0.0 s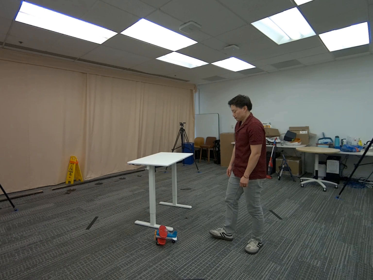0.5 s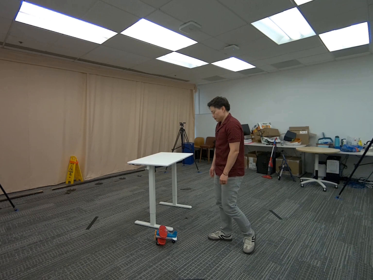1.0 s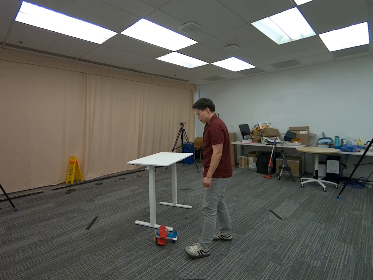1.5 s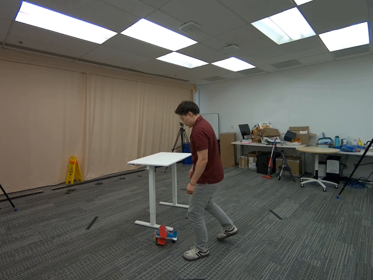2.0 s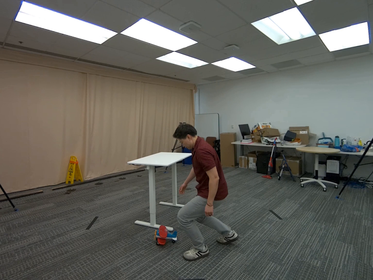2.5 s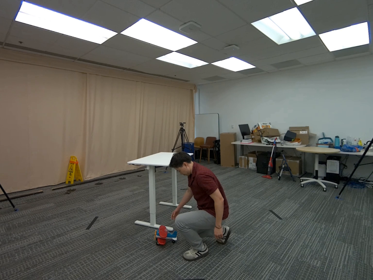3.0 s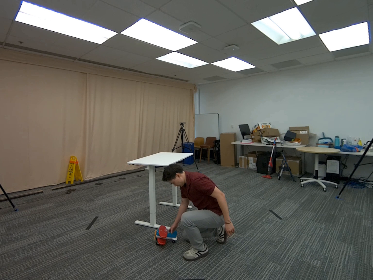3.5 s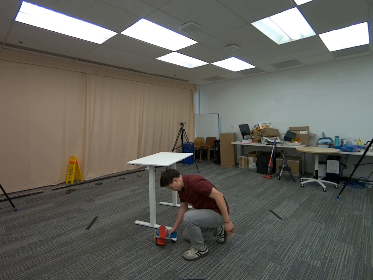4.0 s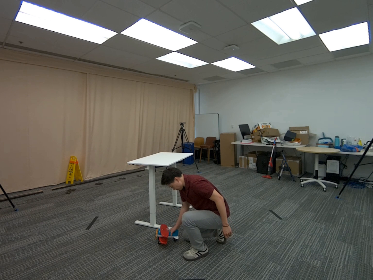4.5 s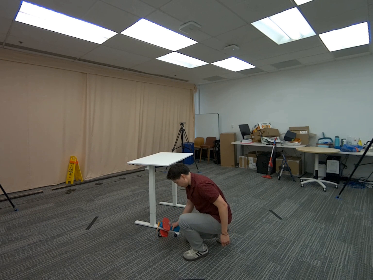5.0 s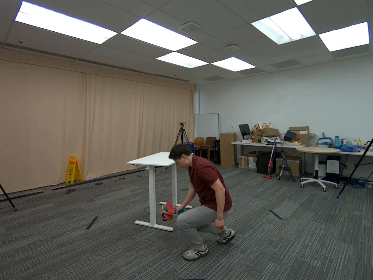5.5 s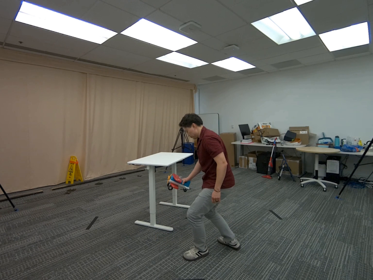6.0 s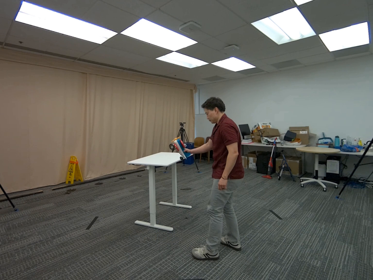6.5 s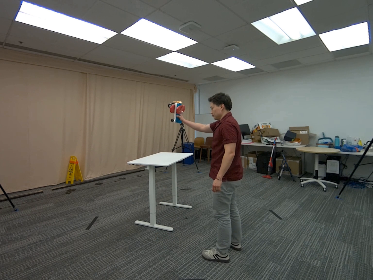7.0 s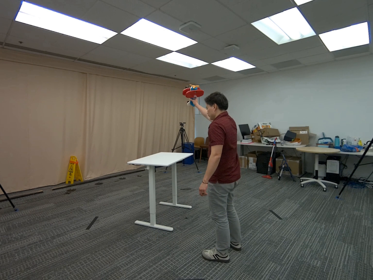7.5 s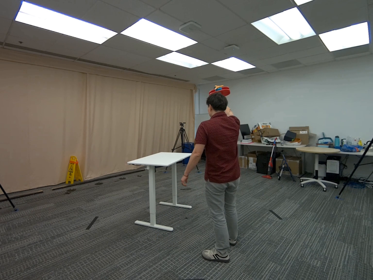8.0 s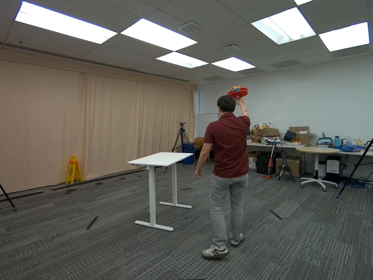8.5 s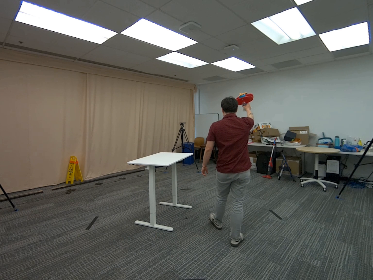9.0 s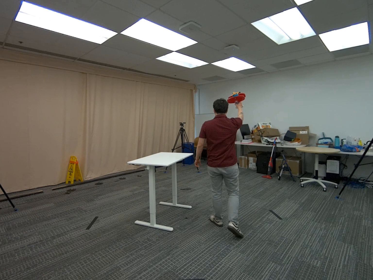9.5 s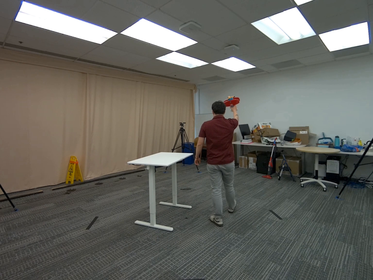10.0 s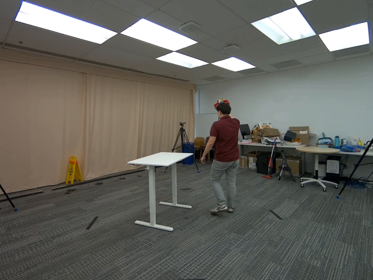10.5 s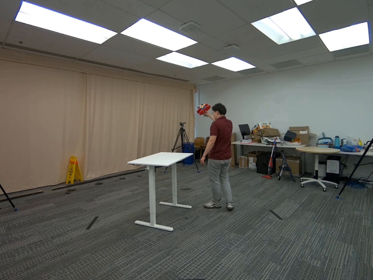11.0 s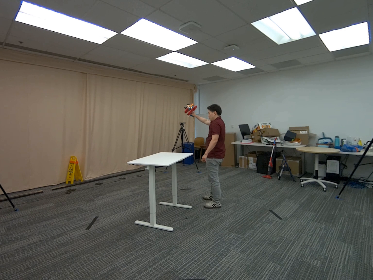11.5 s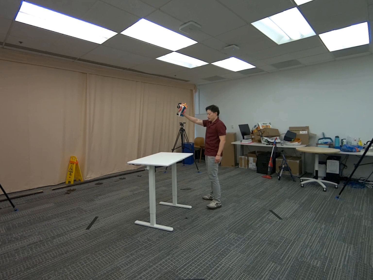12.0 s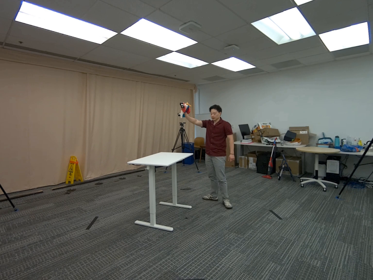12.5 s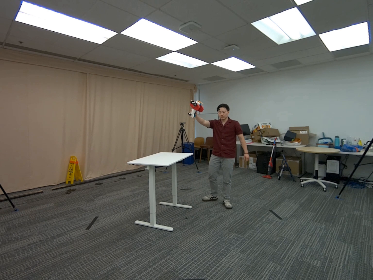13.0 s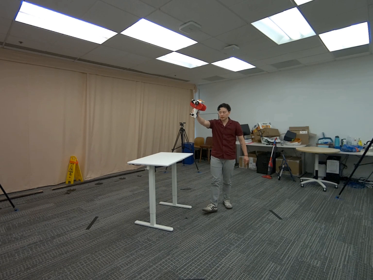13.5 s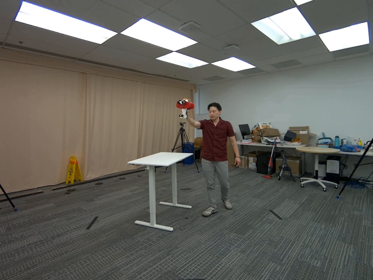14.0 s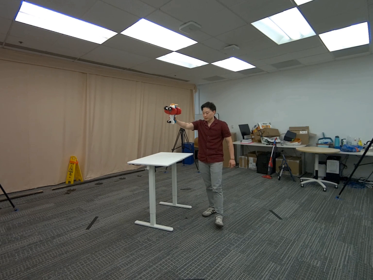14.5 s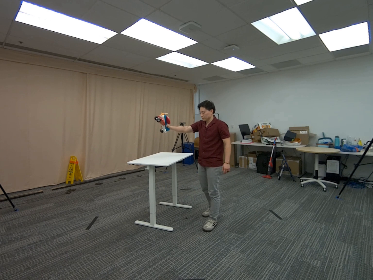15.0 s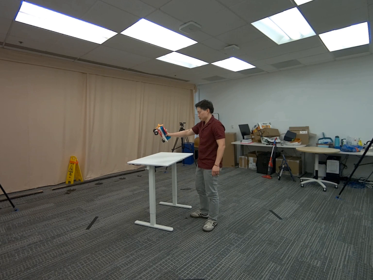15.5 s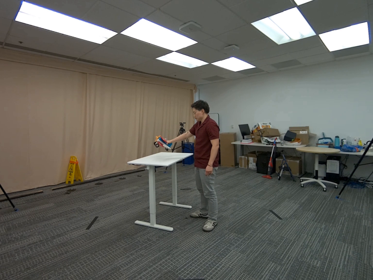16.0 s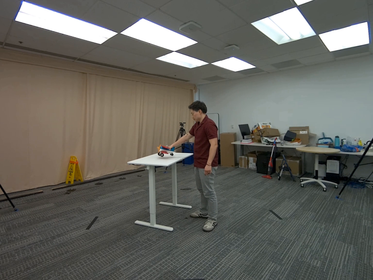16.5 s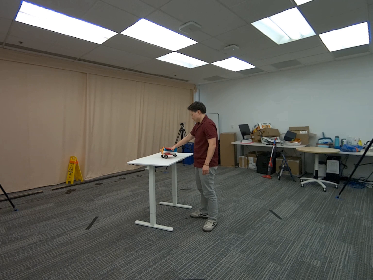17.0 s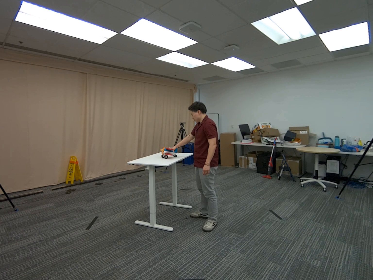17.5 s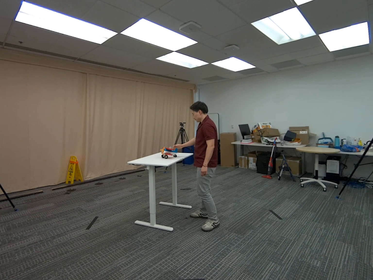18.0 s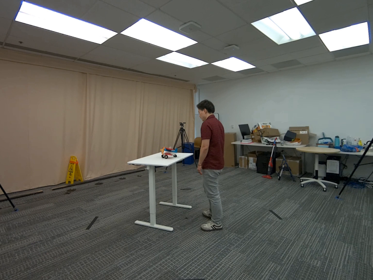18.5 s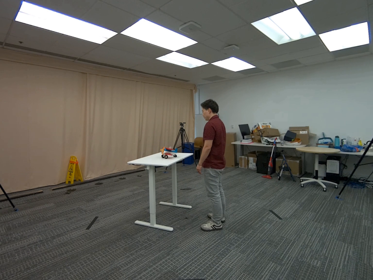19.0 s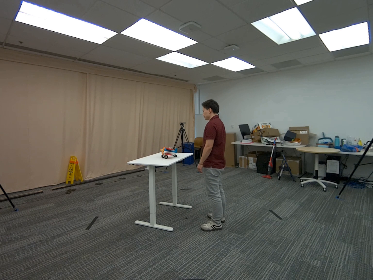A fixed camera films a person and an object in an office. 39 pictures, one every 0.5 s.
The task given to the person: Walk to the toy airplane on the ground, pick it up with your right hand, hold it in the air, walk to the white desk, and place the airplane on the desk.
